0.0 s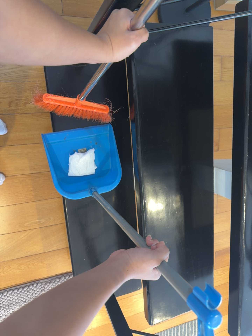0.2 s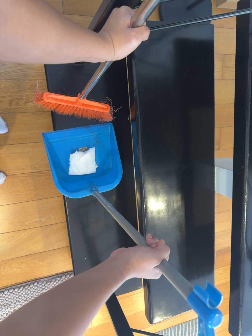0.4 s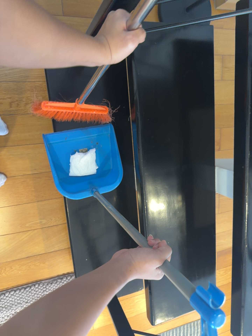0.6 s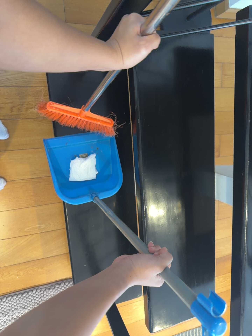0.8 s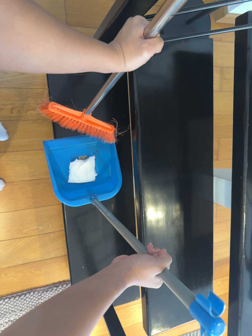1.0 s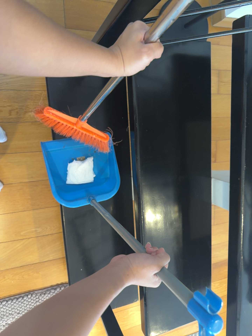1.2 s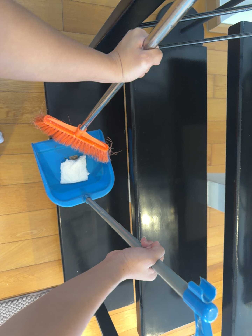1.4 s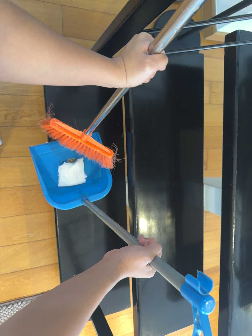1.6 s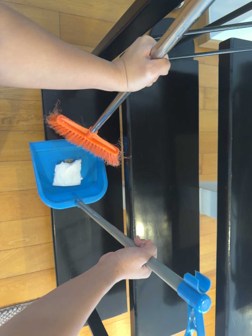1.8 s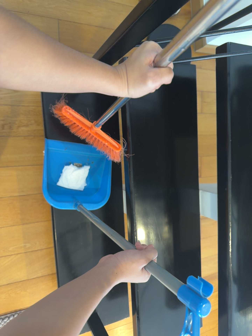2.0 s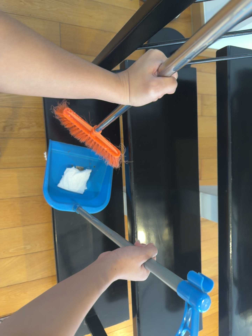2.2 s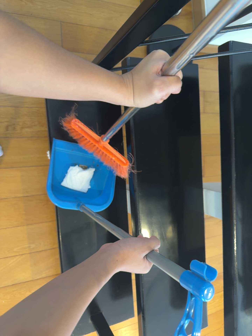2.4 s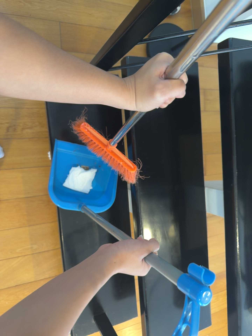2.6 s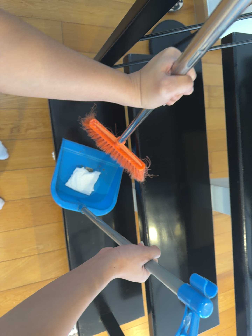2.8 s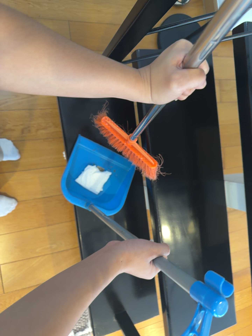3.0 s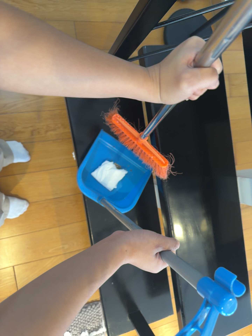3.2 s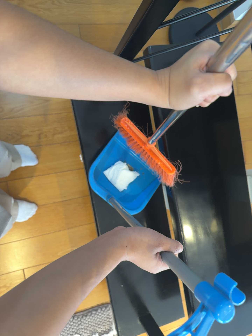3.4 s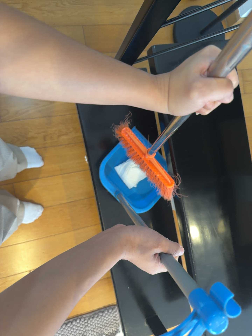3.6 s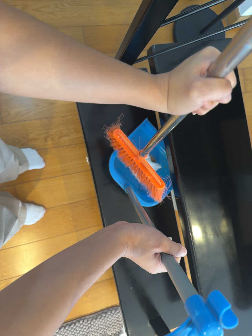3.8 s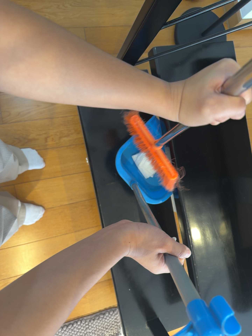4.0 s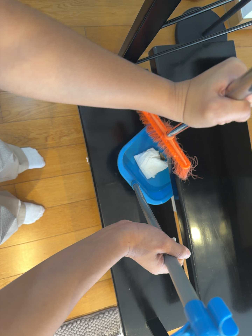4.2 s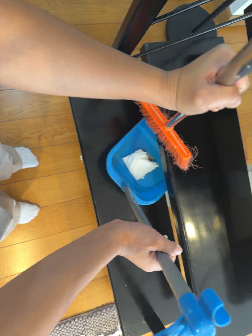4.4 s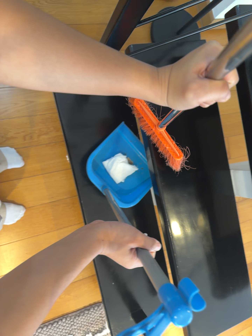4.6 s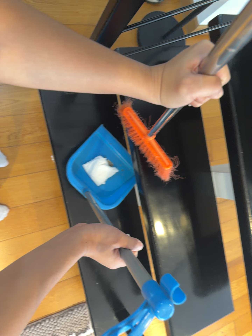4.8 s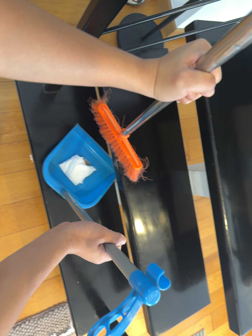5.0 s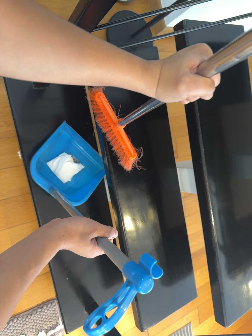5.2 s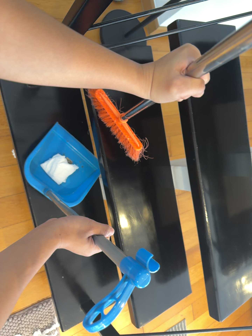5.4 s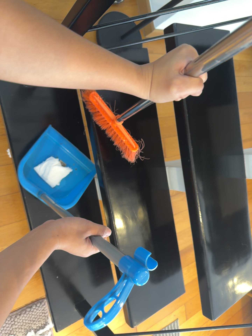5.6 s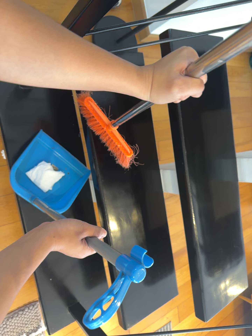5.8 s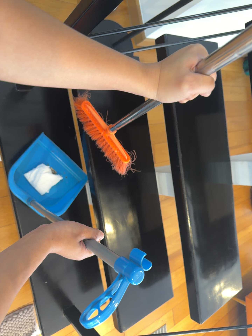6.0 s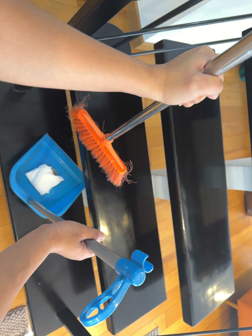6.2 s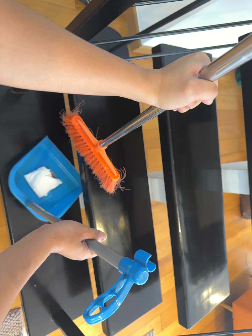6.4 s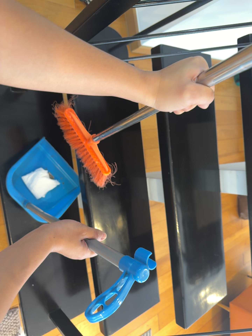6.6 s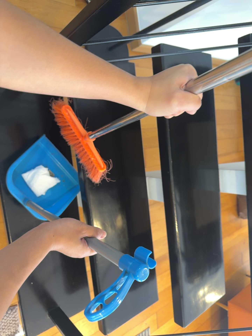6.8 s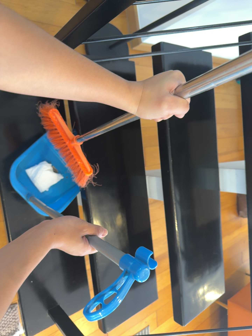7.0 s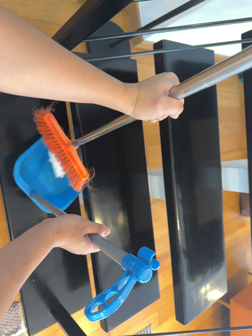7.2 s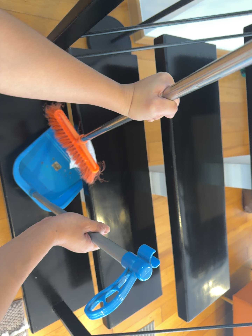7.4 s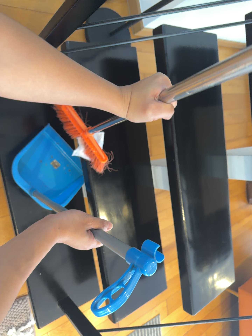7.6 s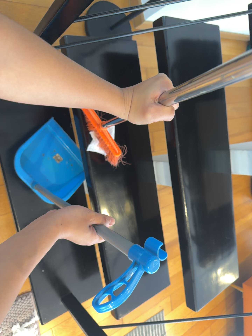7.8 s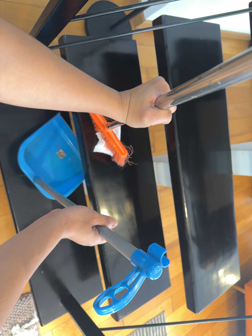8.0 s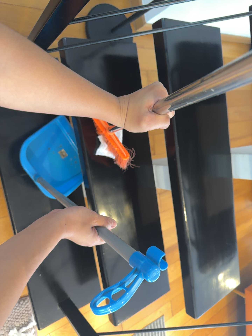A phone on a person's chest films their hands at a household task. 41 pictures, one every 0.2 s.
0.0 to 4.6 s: The camera travels toward the bottom of its view, about 7 cm.
4.6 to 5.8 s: The camera pans to its right by about 15 degrees. It travels backward, about 6 cm, so what stands in front gets smaller.
5.8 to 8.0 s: The camera shifts only a little, or ends up much as it began.
The film runs backward here.
